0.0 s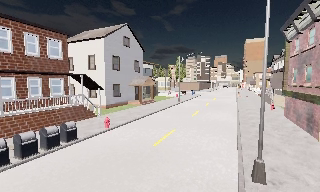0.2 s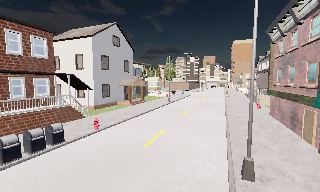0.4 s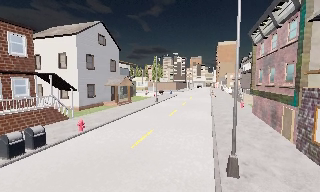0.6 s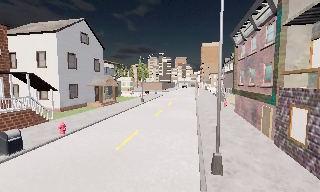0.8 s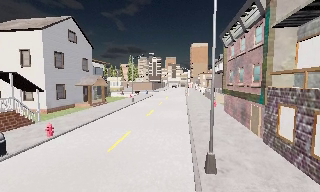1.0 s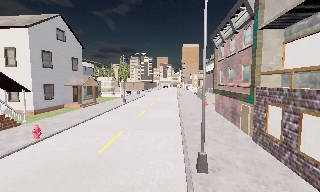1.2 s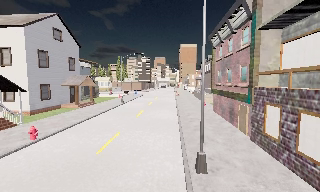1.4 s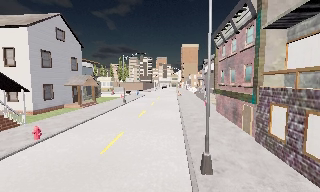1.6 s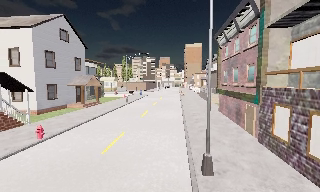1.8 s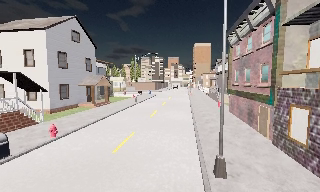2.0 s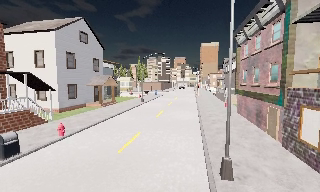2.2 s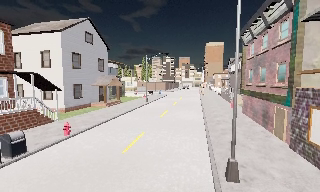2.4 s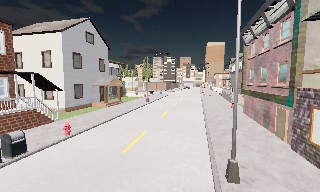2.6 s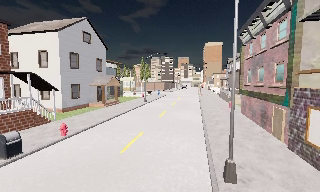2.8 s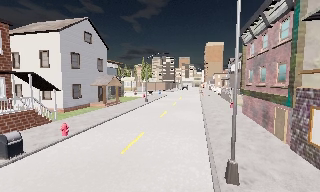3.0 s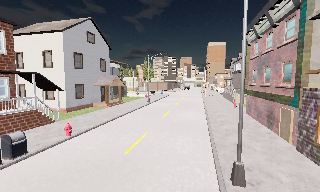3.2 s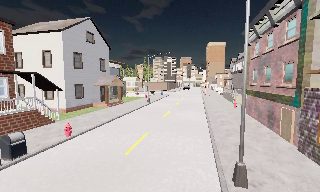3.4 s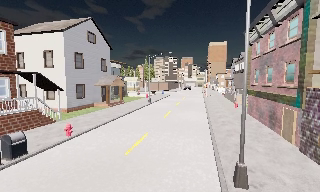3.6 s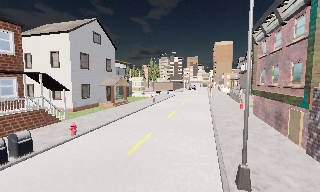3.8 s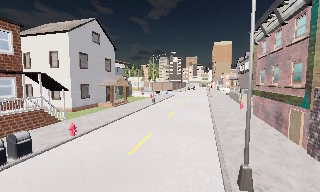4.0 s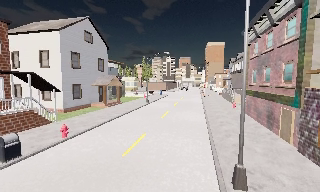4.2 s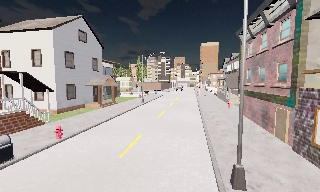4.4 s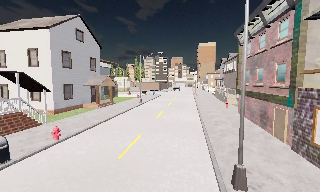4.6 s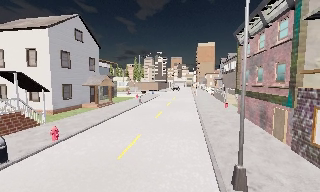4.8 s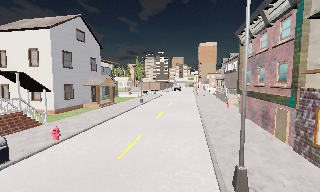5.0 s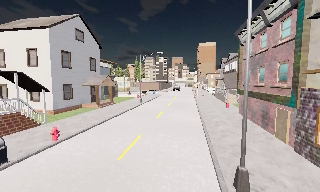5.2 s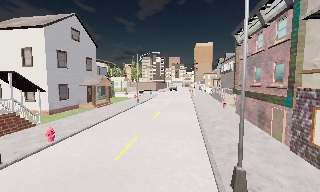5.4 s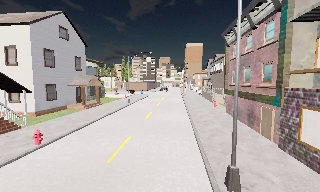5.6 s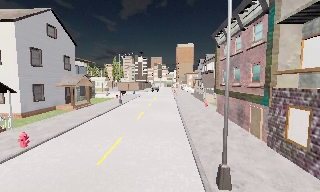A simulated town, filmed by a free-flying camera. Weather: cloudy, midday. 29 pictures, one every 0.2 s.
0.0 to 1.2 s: The scene slides to the left, as the camera pans about 20 degrees to its right.
1.2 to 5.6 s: The camera travels forward and to its left, about 1 m, so what stands in front looms larger.
The film runs forward here.
